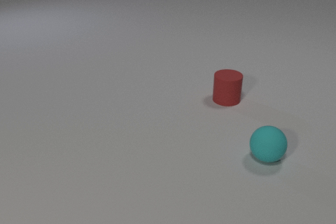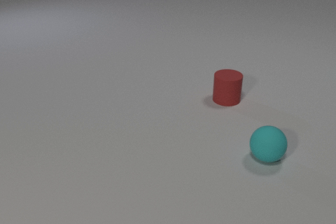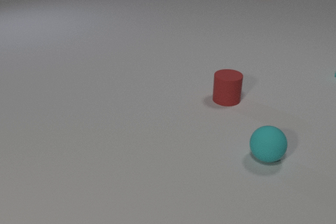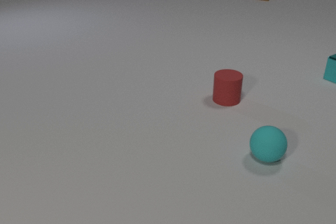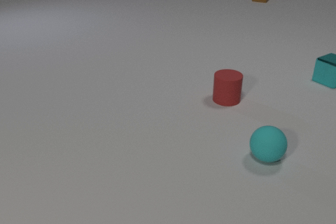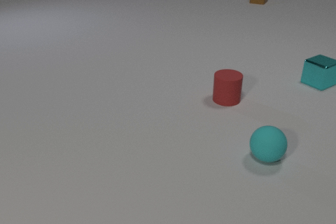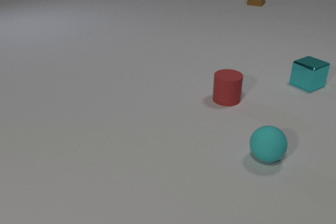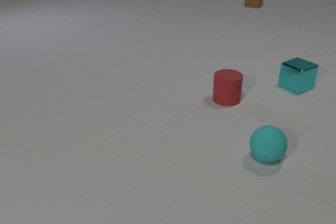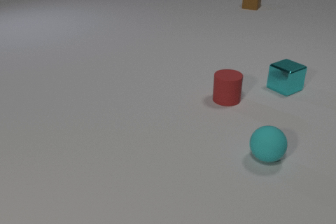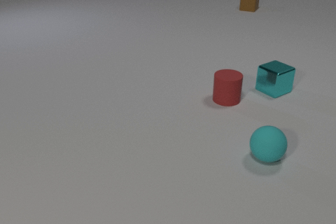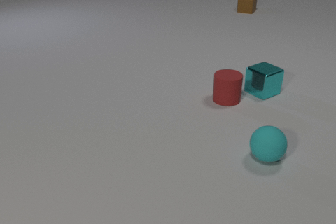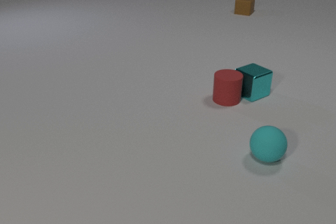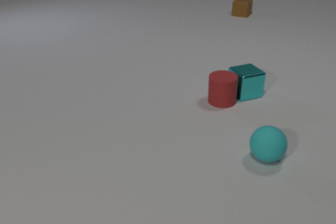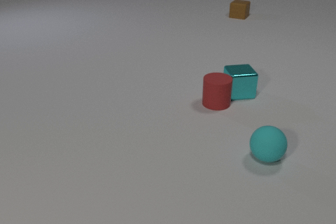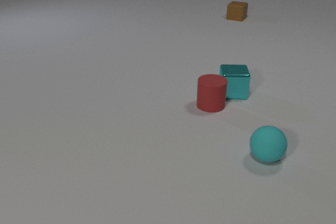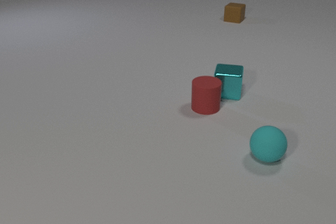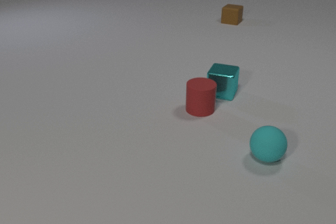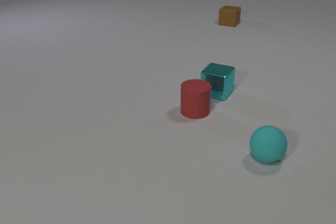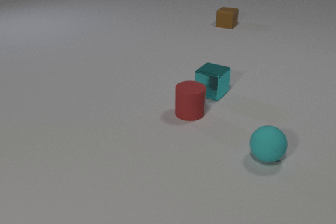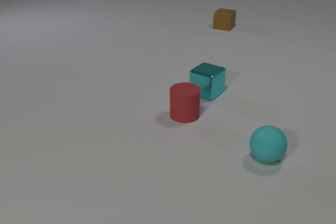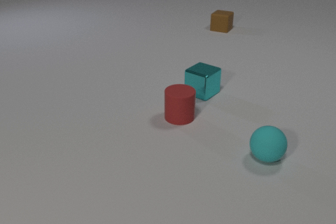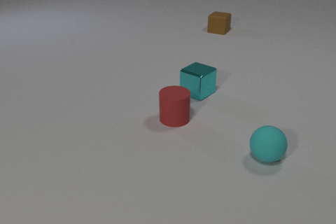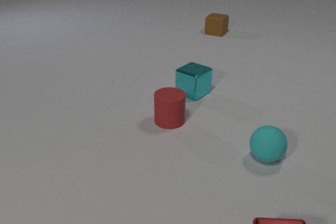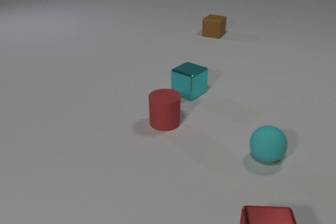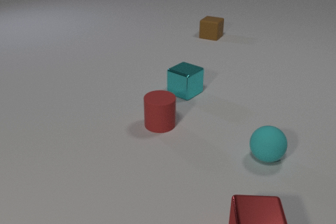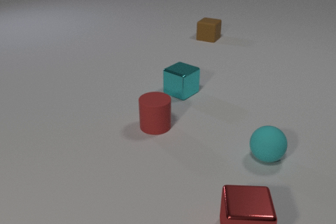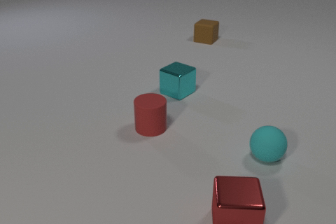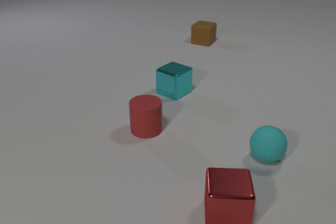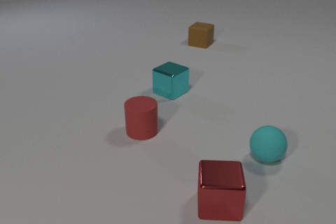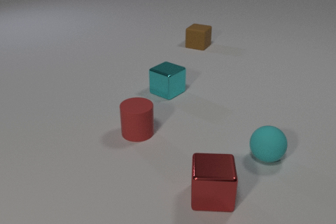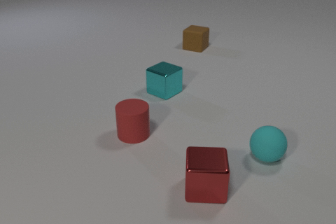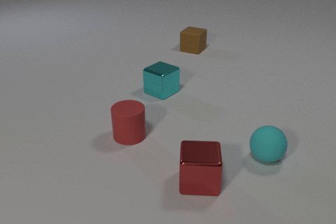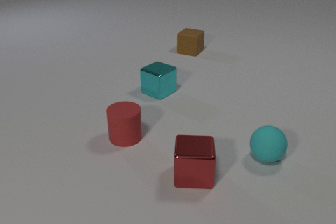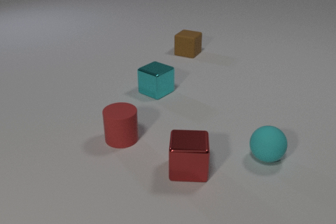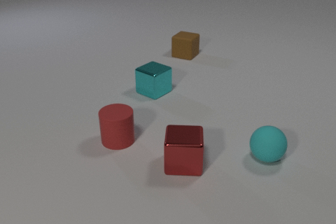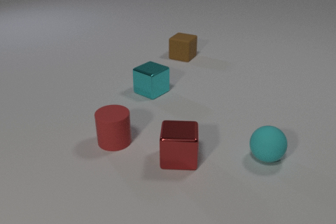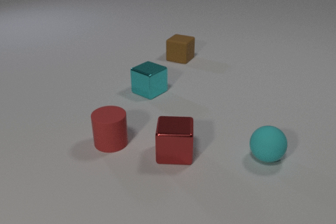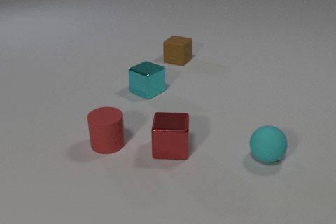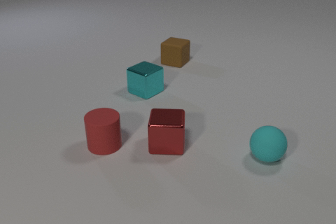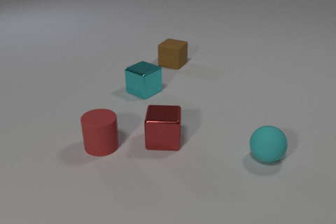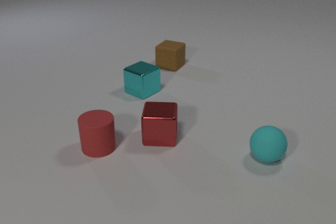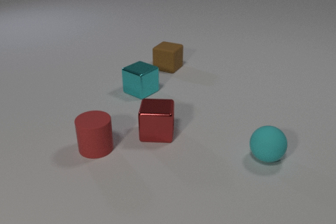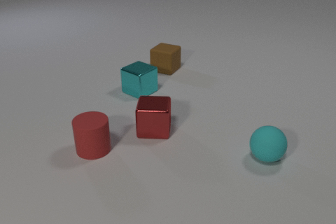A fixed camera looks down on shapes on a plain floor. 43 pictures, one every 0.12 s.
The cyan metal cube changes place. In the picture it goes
to the left.
The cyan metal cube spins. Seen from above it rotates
clockwise.
0.00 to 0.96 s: The cyan metal cube comes in at the right edge, slides to the left and toward the camera. The brown rubber cube comes in at the top edge, slides toward the camera.
0.96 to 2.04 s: The cyan metal cube slides to the left, spins clockwise seen from above by about 60 degrees, its near face sliding to the left. The red rubber cylinder slides to the left and toward the camera. The brown rubber cube slides toward the camera. The cyan metal cube and the red rubber cylinder collide.
2.04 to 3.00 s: The cyan metal cube slides to the left. The red rubber cylinder slides to the left and toward the camera. The brown rubber cube slides toward the camera and to the left. The red metal cube comes in at the bottom edge, slides away from the camera and to the left.
3.00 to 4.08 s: The cyan metal cube slides to the left. The red rubber cylinder slides to the left and toward the camera. The brown rubber cube slides toward the camera and to the left. The red metal cube slides away from the camera and to the left.
4.08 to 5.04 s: The cyan metal cube slides to the left. The red rubber cylinder slides to the left and toward the camera. The brown rubber cube slides toward the camera and to the left. The red metal cube slides away from the camera and to the left.
What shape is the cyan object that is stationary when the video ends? sphere.
How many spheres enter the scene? 0.
How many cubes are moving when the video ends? 3.
